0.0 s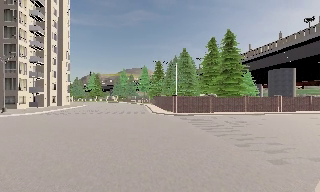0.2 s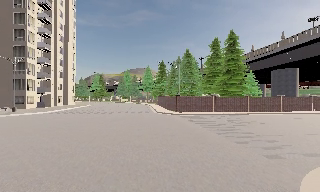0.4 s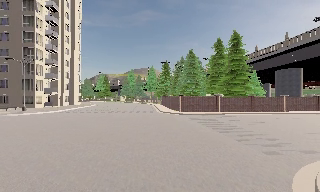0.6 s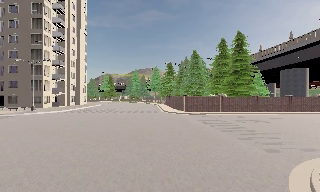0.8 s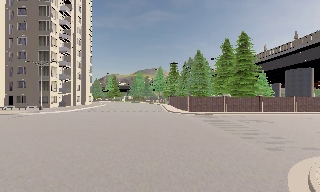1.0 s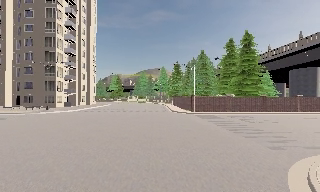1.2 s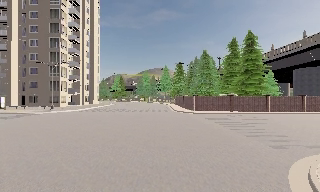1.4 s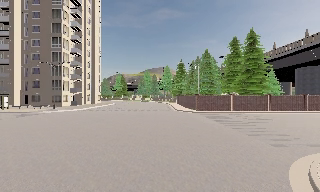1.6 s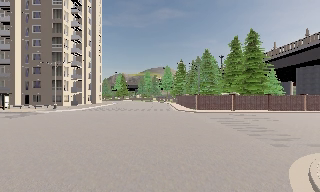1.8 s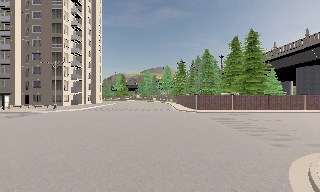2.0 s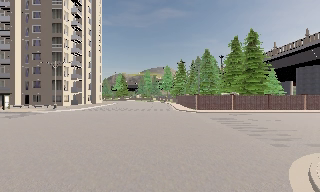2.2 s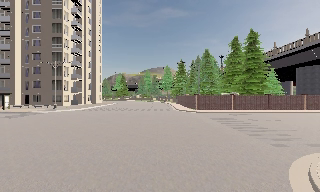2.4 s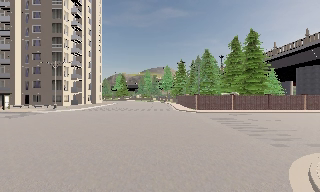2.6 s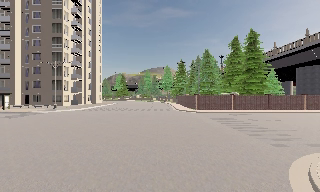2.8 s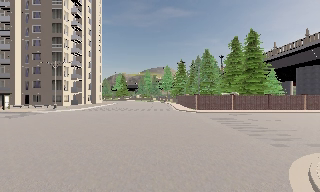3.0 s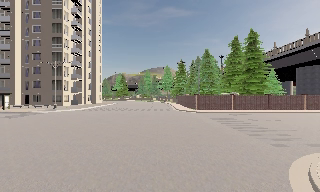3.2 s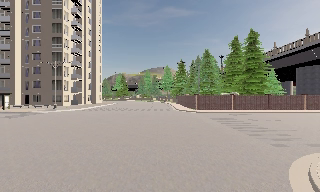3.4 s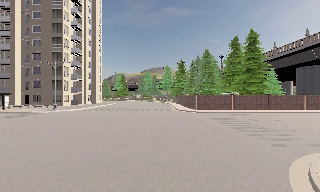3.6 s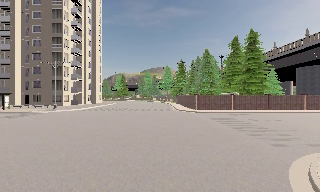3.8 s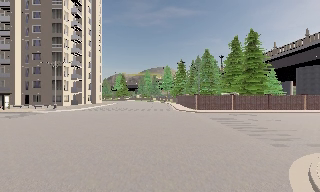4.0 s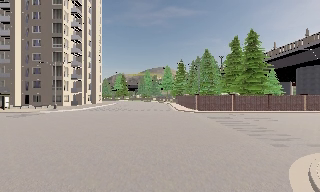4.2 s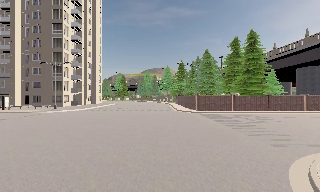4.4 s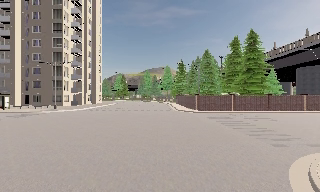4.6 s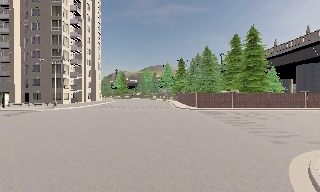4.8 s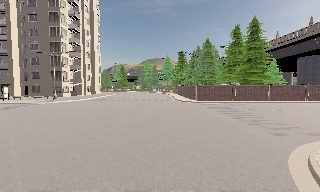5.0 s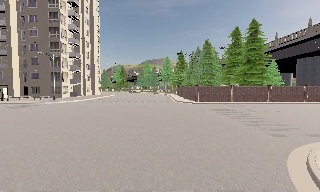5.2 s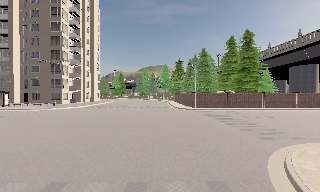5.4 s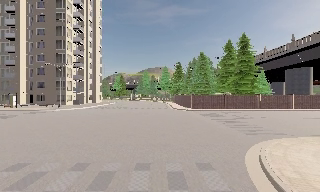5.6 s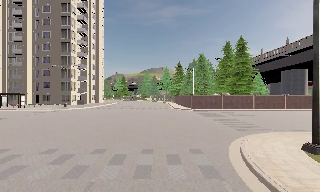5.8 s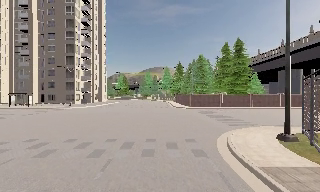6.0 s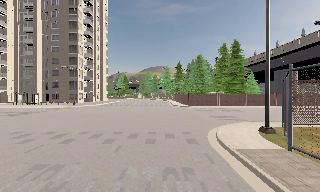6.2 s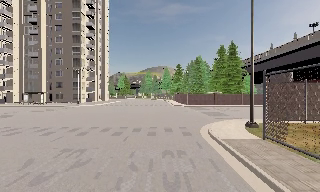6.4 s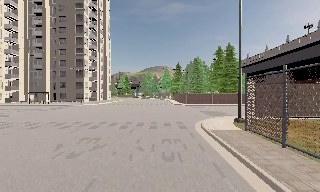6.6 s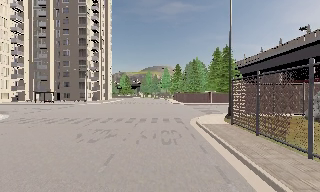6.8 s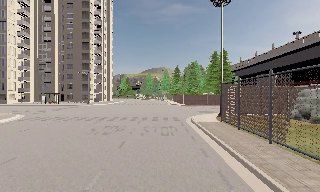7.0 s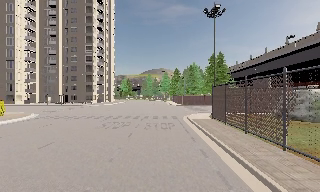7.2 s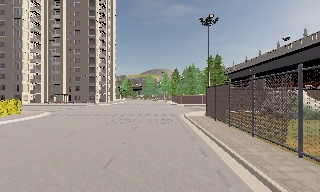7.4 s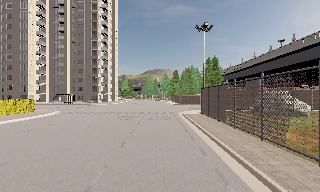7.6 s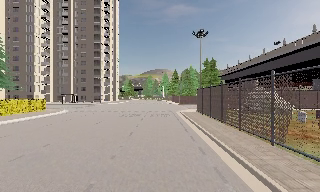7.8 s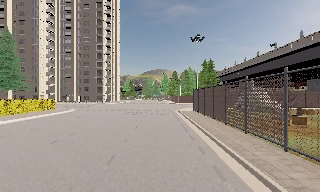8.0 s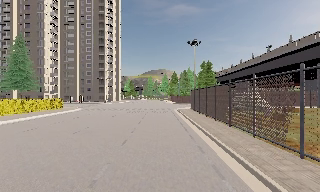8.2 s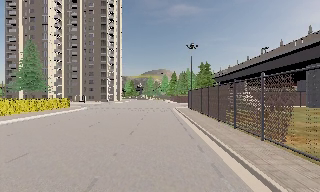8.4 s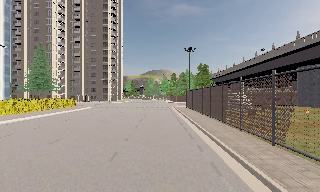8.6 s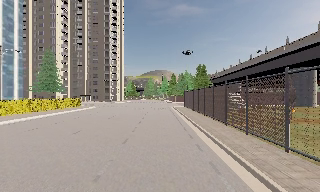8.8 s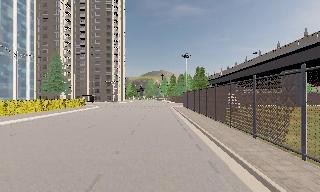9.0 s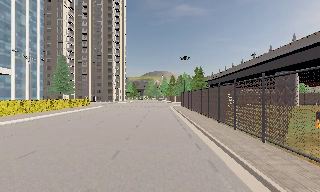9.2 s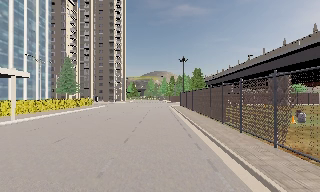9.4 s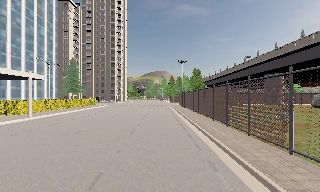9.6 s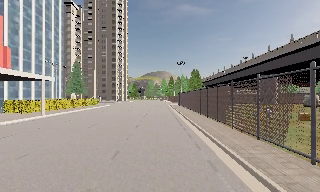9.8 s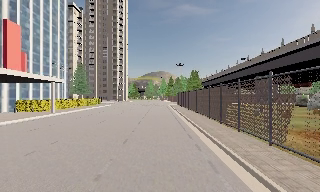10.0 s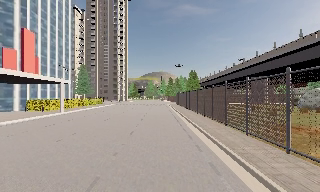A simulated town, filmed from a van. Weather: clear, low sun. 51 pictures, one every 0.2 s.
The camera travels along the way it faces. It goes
backward.
0.0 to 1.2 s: The camera travels backward, about 2.5 m, so what stands in front gets smaller. It loses speed.
1.2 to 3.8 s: The camera keeps its place and its aim.
3.8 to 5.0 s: The camera shifts only a little, or ends up much as it began.
5.0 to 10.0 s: The camera travels backward, about 45 m, so what stands in front gets smaller.
The film runs backward here.
